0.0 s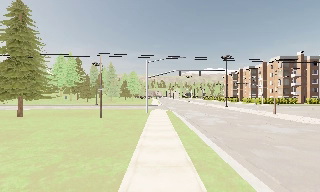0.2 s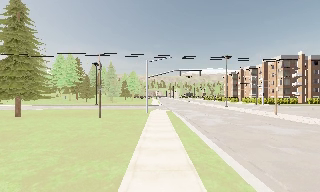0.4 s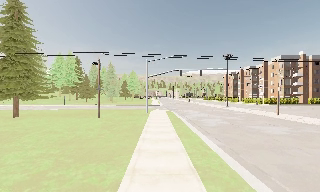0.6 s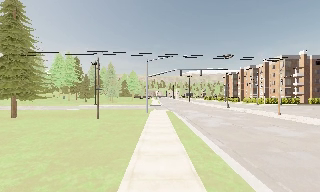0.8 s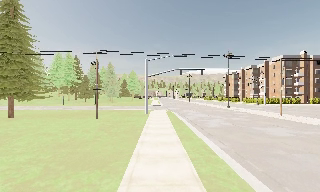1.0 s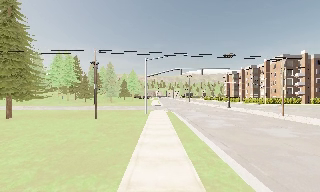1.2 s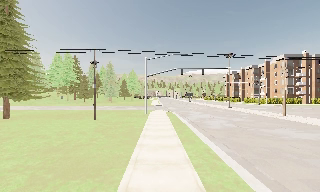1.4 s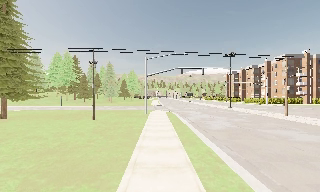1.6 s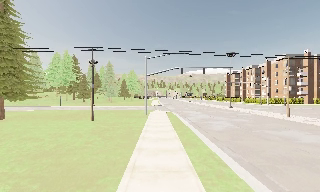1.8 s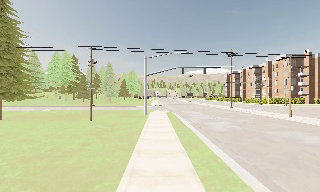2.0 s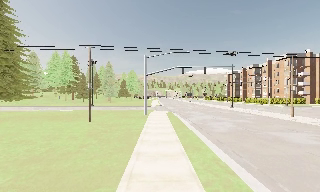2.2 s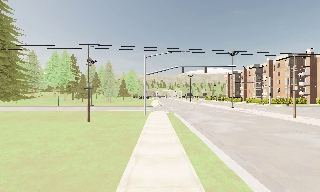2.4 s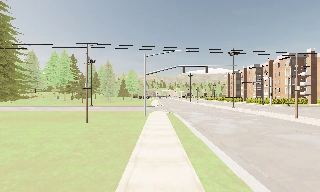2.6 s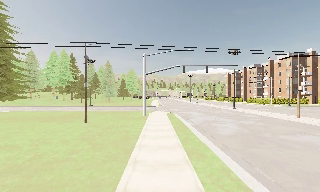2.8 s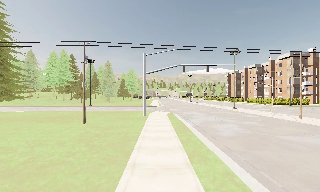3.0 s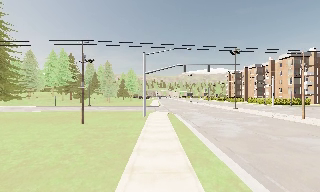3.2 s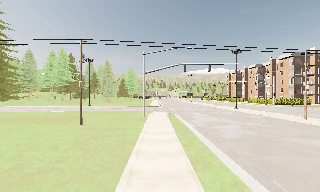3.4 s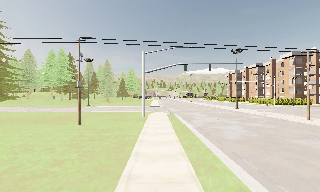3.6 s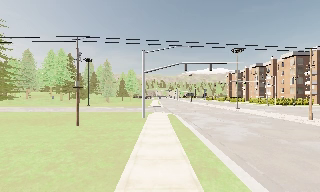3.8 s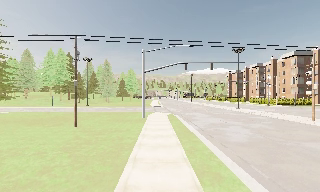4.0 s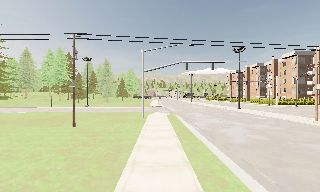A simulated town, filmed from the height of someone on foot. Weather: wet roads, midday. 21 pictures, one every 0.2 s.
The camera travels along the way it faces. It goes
forward.
0.0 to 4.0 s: The camera travels forward, about 6 m, so what stands in front looms larger.
The film runs forward here.
